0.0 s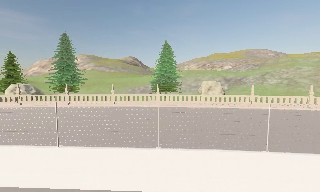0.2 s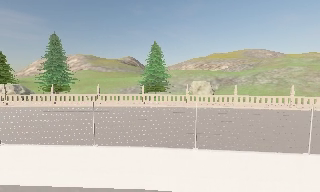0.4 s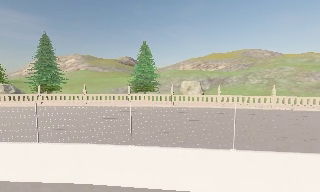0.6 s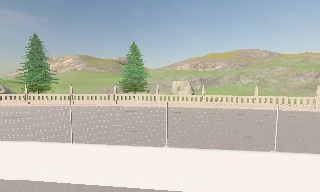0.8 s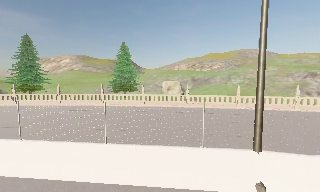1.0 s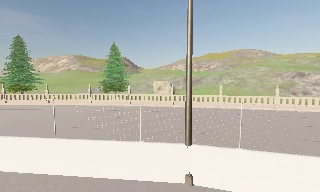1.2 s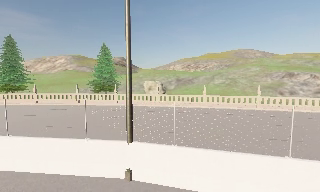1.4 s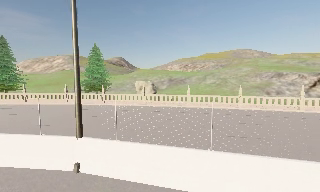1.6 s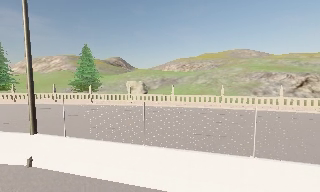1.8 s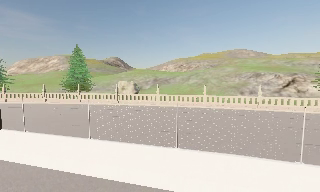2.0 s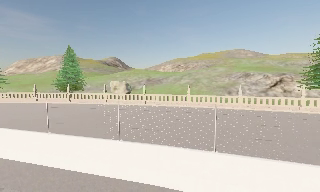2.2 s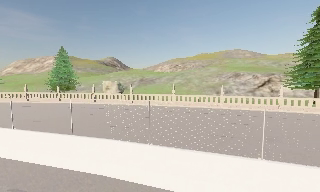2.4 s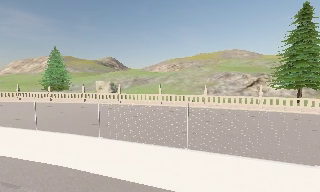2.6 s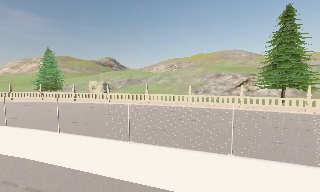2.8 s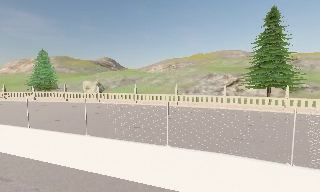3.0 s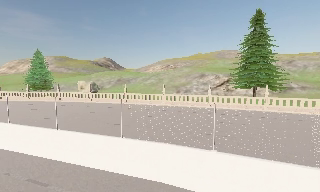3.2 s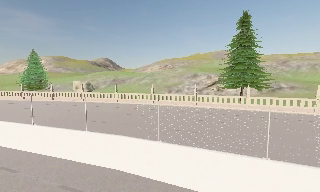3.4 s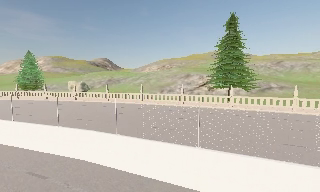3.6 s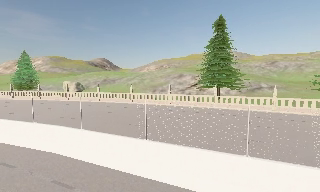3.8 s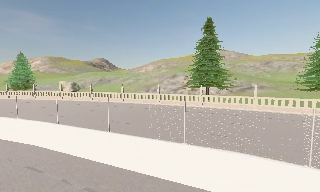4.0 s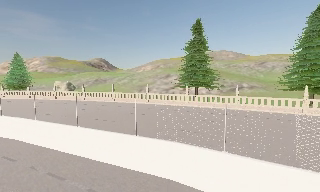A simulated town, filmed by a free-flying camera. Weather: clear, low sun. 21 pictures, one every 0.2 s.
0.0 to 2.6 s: The camera travels to its right, about 25 m, so close, fixed things drift to the left.
2.6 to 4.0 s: The camera travels to its right and backward, about 13 m, so close, fixed things drift to the left.
The film runs forward here.
